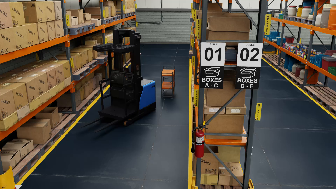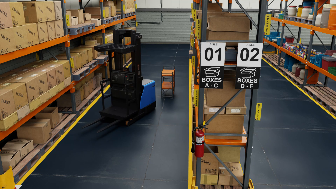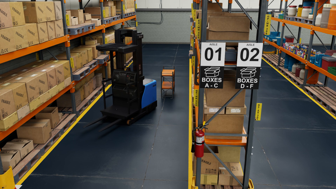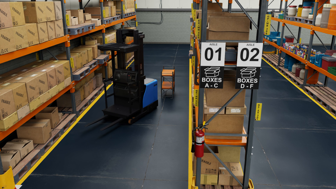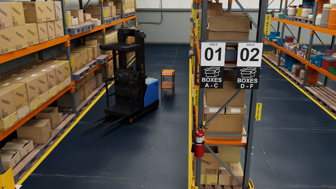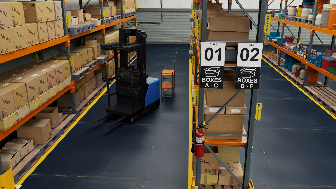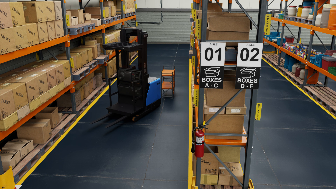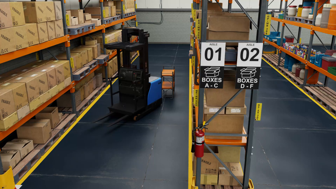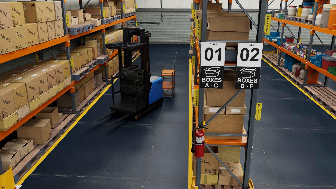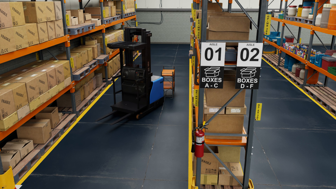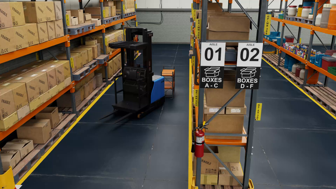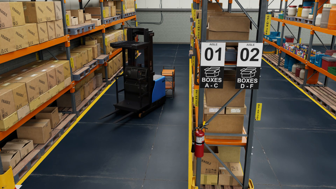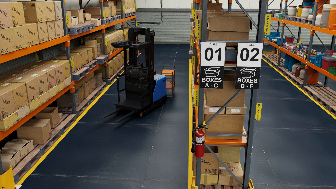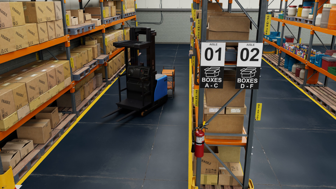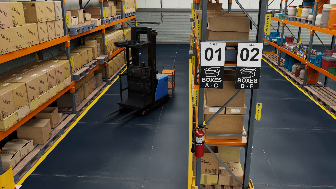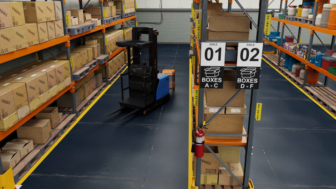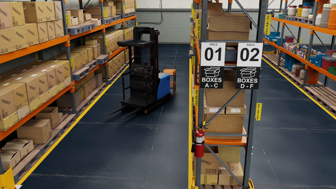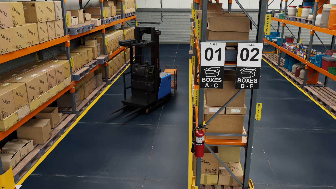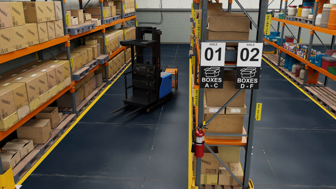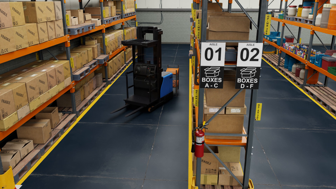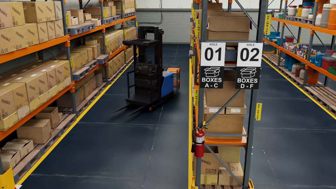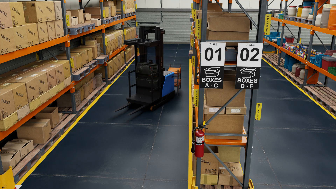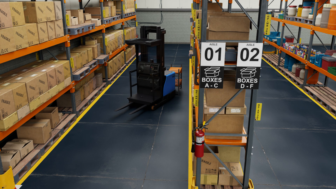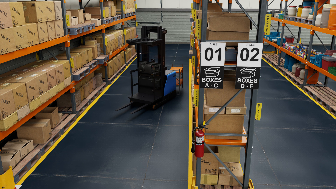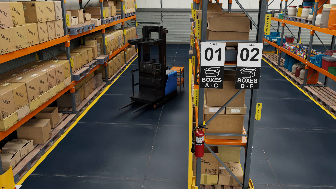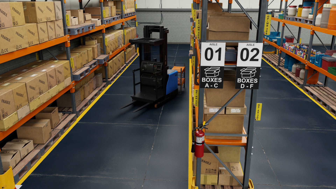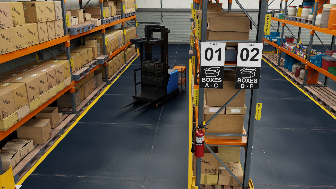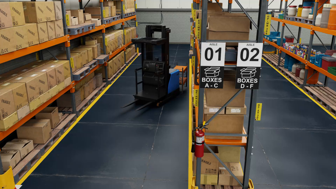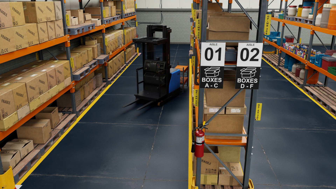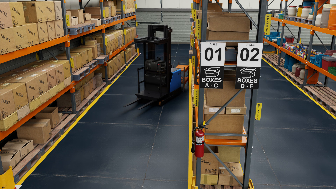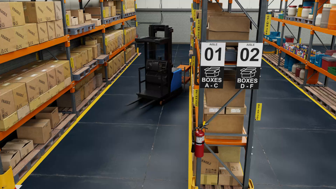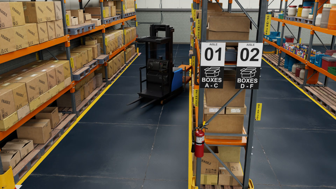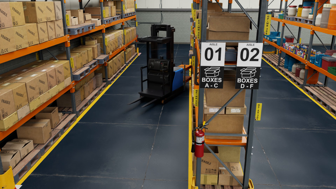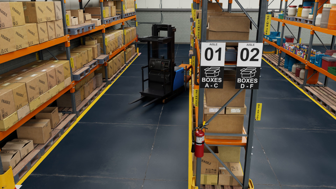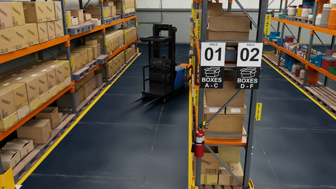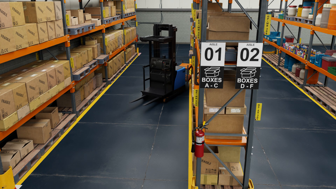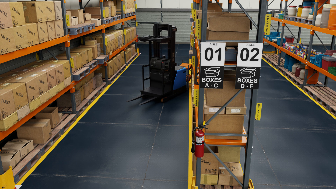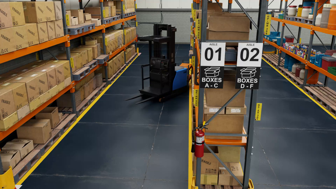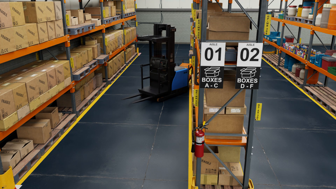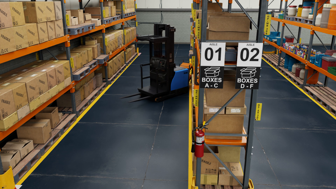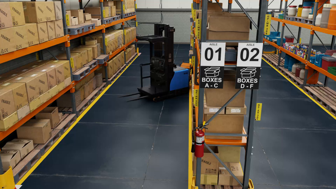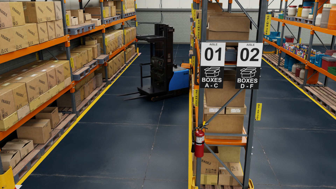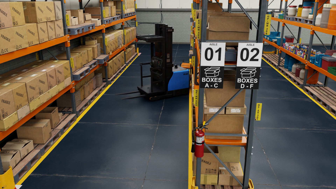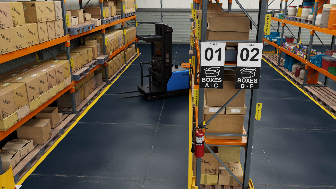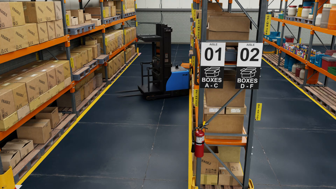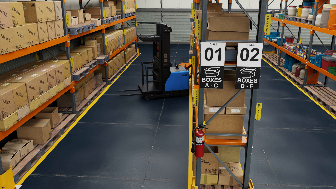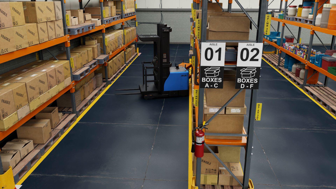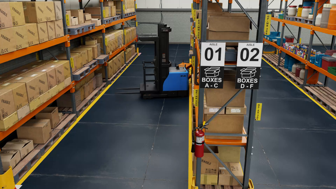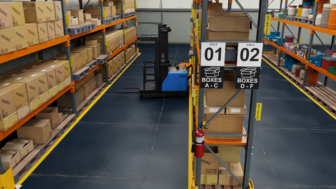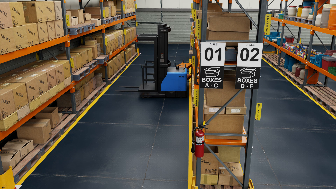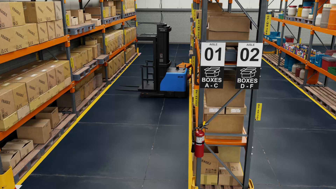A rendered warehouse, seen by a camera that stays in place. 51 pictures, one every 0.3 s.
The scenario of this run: A forklift runs into an object in its way.
